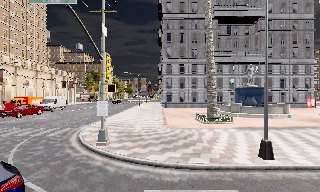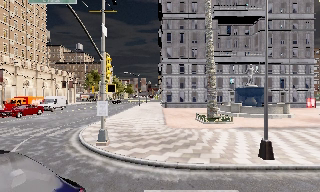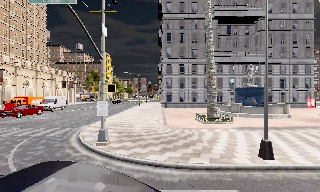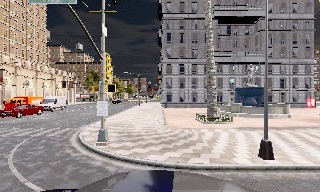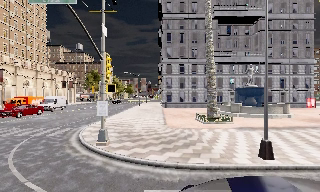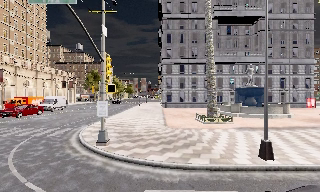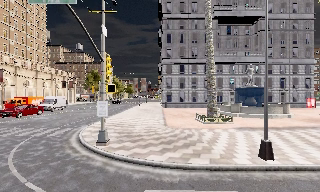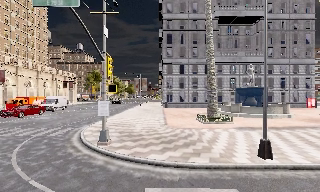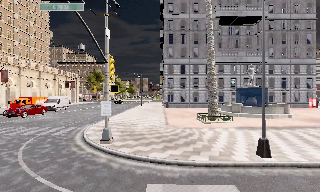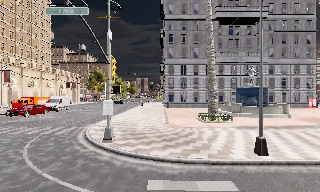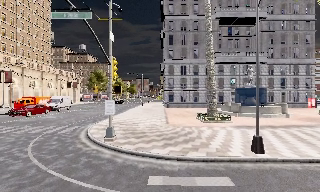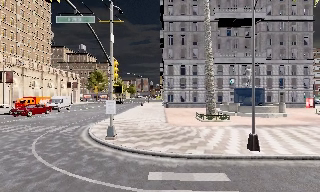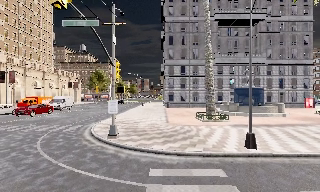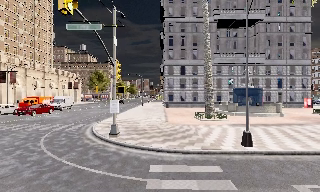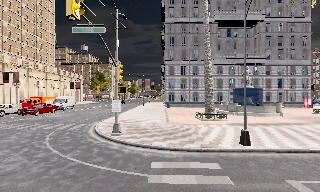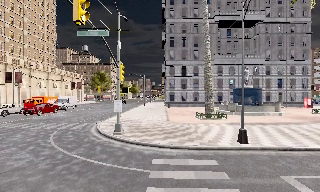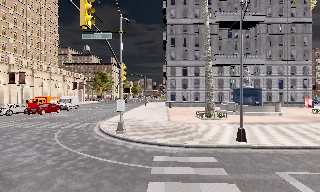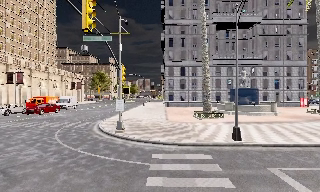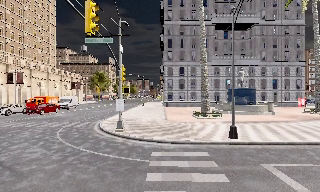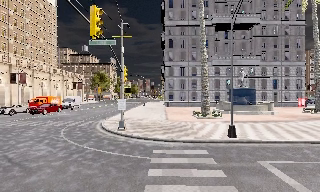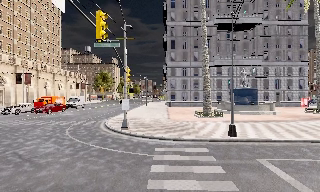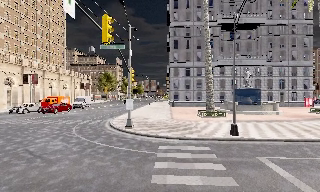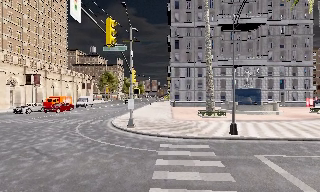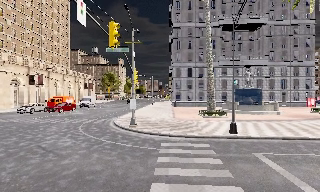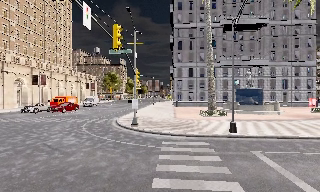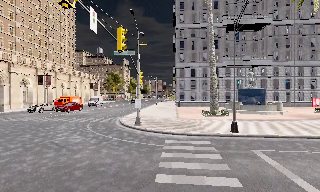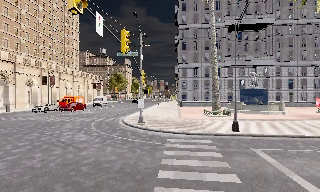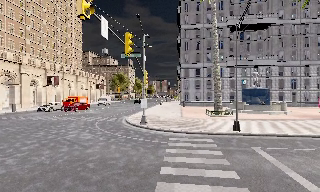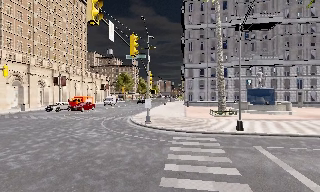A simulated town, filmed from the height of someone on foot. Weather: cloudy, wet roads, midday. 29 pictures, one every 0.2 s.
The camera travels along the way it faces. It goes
backward.
0.0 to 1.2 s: The camera keeps its place and its aim.
1.2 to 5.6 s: The camera travels backward, about 6 m, so what stands in front gets smaller.
The film runs backward here.
